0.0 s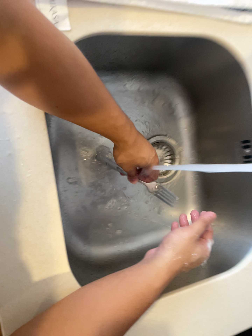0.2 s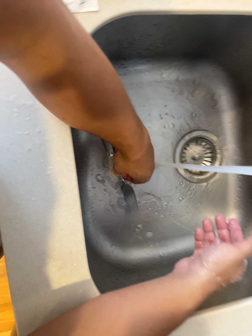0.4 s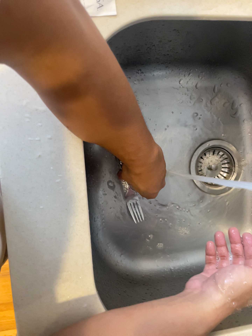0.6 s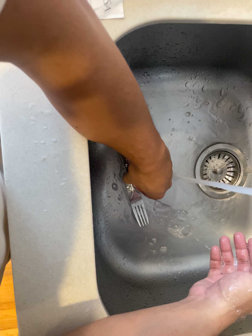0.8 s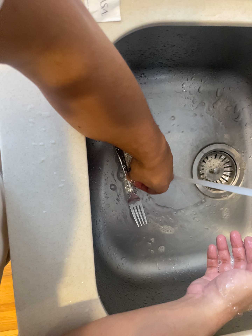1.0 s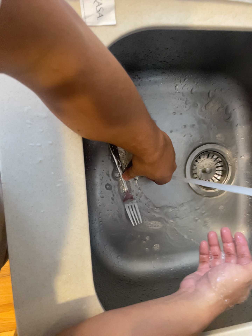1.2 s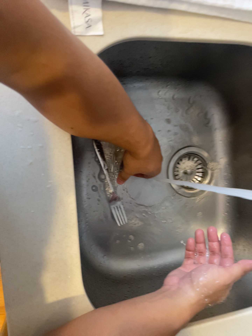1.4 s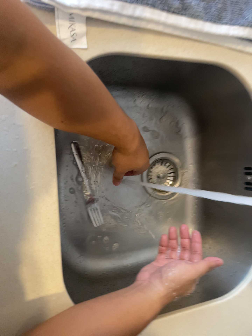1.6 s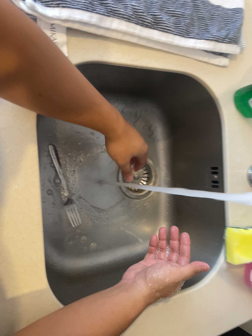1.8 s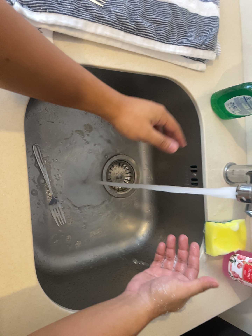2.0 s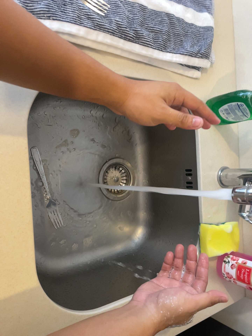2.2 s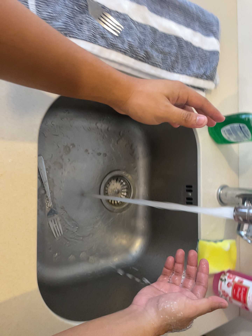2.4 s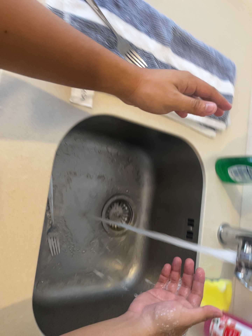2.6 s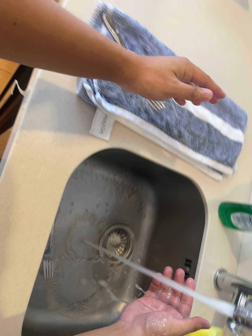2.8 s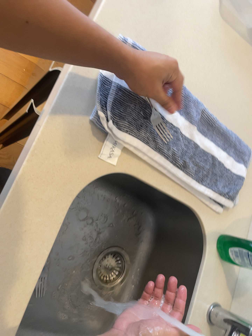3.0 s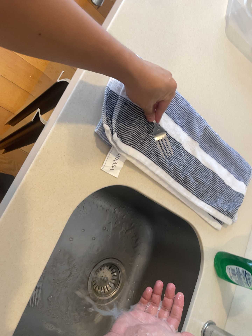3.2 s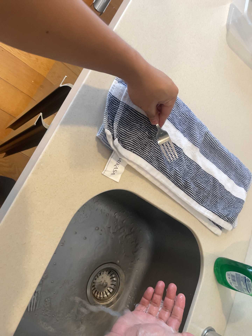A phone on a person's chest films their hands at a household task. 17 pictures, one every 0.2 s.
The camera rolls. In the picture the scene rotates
clockwise.
The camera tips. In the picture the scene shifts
downward.
0.0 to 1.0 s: The scene slides to the right, as the camera pans about 10 degrees to its left.
1.0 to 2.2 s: The camera swings to its right by about 25 degrees, and the scene slides to the left. It travels backward and to its left, about 14 cm, so what stands in front gets smaller.
2.2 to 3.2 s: The camera travels toward the top of its view and to its left, about 8 cm, so close, fixed things drift downward. Its aim tips toward the top of its view by about 15 degrees, and the scene shifts downward. It rolls about its line of sight by about 25 degrees, and the scene rotates clockwise.
The film runs backward here.
